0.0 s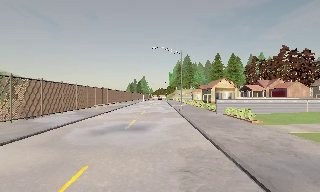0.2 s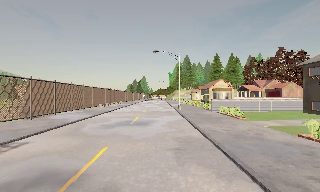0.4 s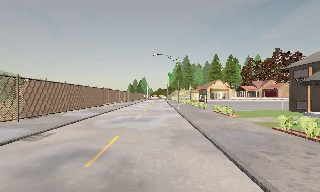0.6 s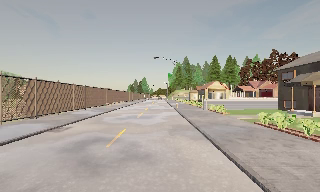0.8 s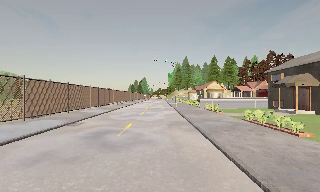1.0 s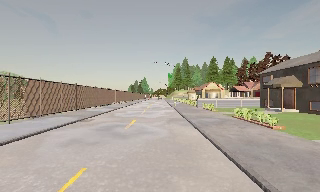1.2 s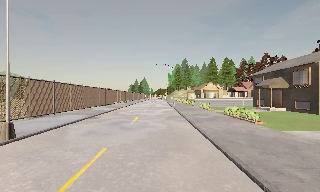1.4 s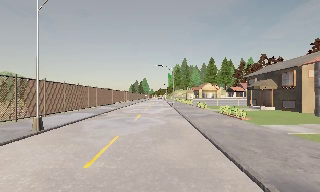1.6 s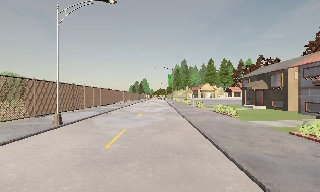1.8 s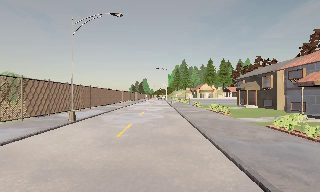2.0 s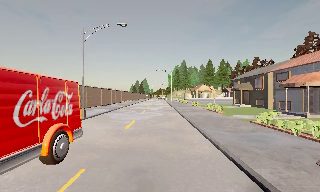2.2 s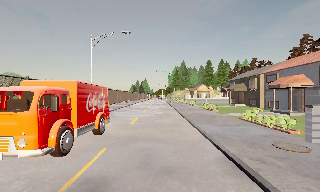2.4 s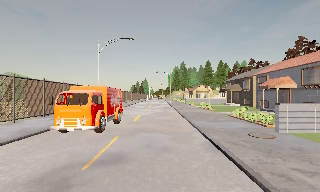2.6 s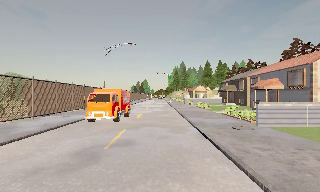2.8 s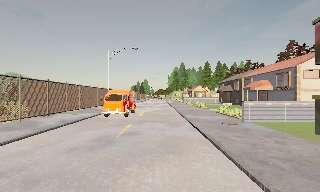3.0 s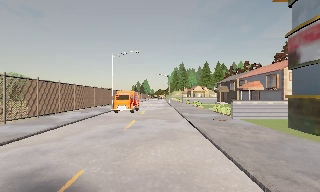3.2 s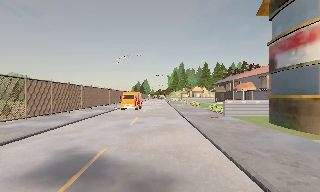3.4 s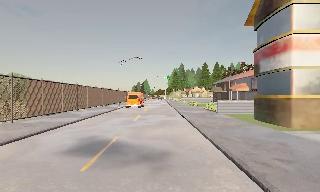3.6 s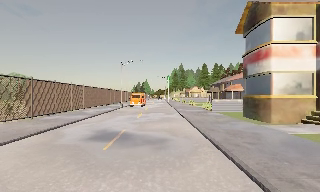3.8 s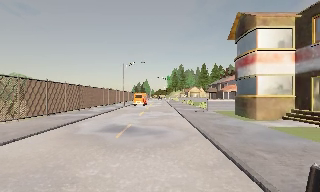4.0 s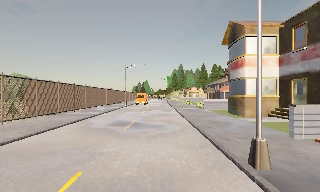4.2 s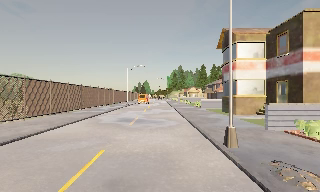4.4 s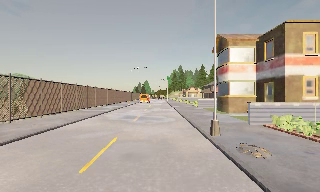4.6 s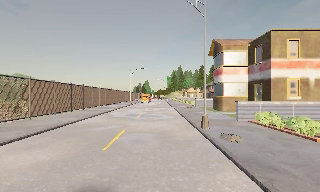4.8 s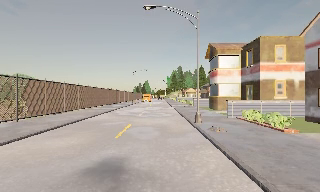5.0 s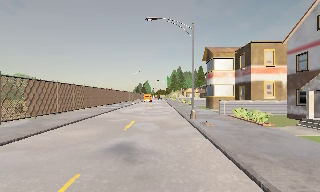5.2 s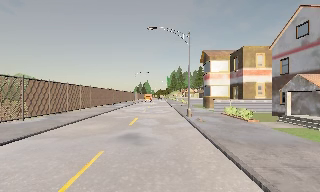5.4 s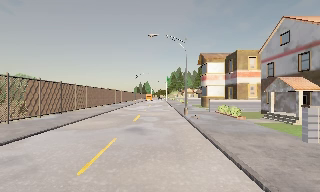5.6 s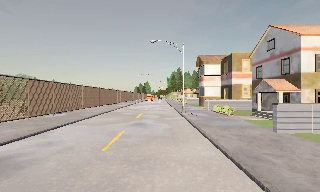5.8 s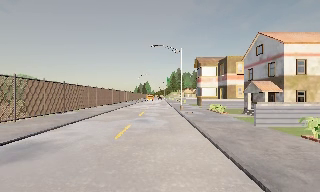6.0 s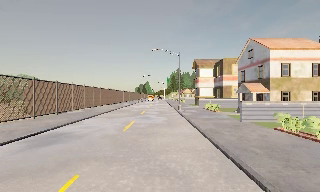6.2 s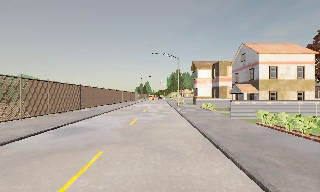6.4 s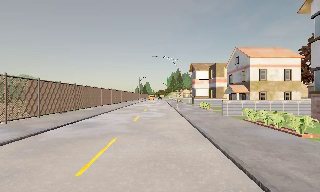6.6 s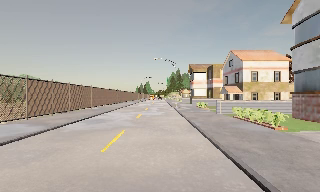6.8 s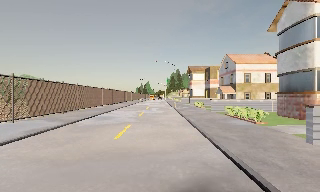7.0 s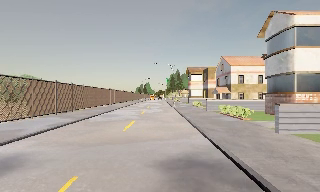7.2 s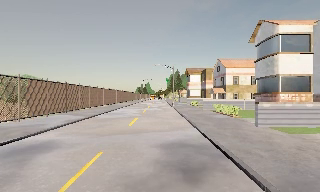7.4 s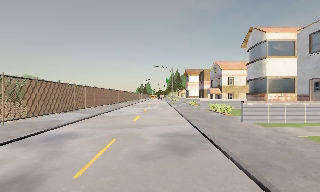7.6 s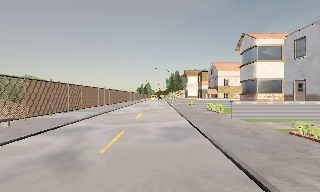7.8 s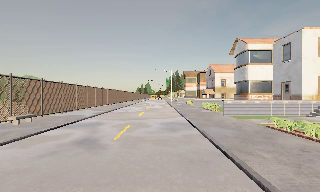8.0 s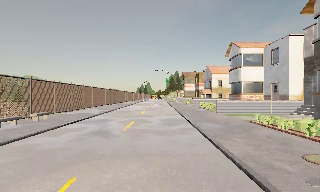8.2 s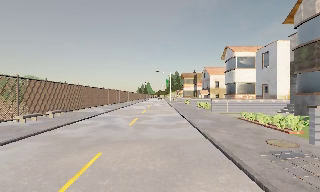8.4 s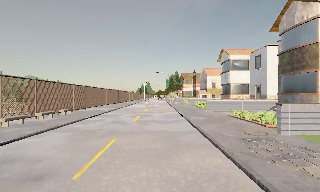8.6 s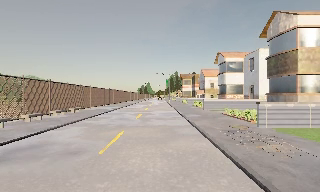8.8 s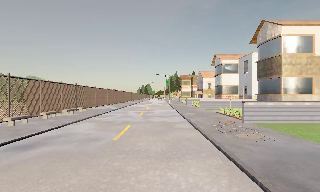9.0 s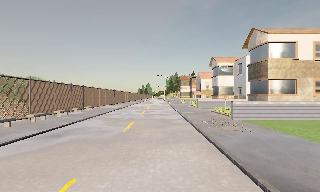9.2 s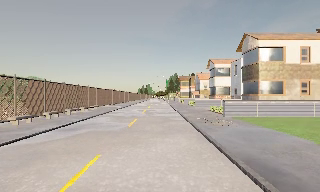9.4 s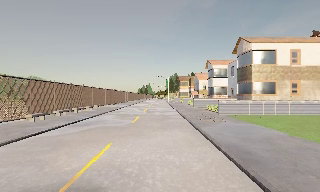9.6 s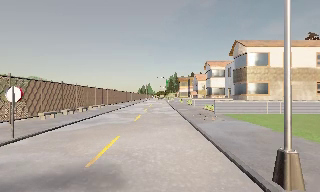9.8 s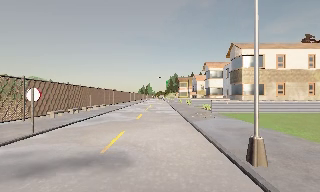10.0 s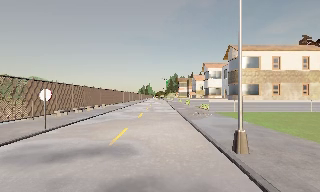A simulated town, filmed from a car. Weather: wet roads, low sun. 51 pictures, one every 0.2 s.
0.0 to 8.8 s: The camera travels backward, about 70 m, so what stands in front gets smaller.
8.8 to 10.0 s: The camera travels backward, about 8 m, so what stands in front gets smaller. It loses speed.
The film runs backward here.
